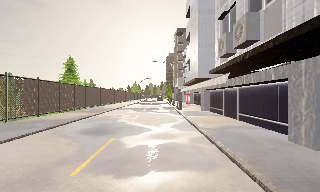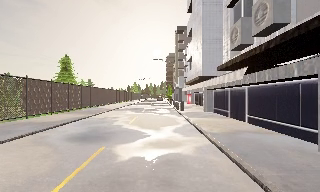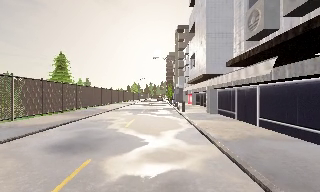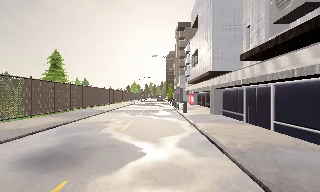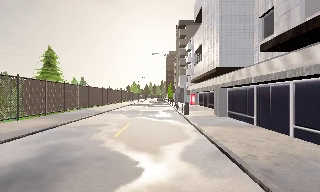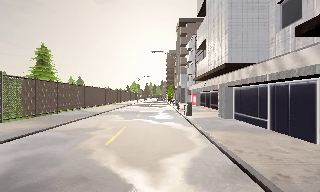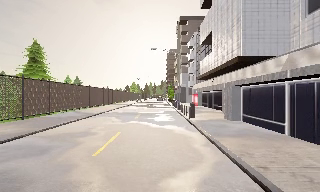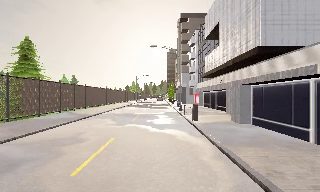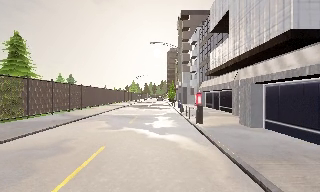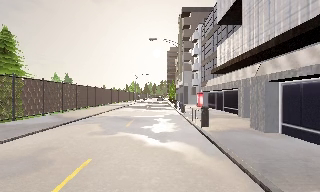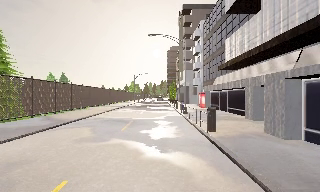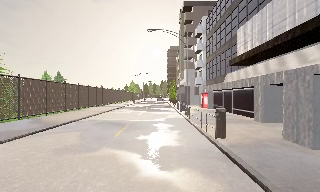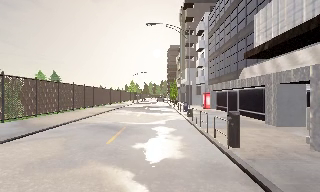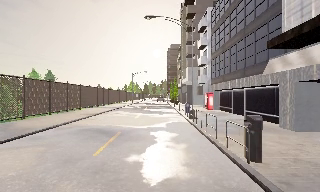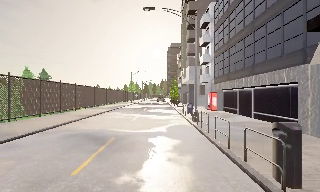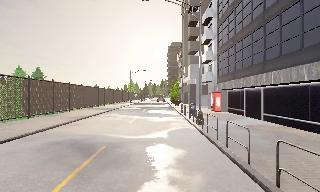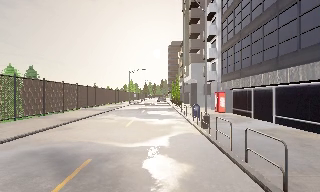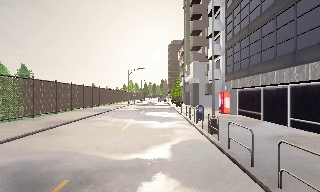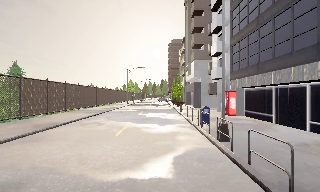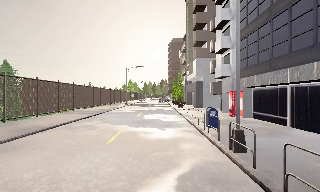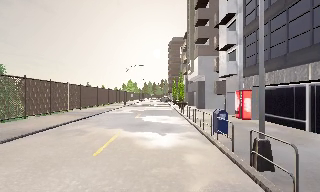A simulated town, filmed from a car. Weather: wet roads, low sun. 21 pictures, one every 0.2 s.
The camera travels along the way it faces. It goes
forward.
0.0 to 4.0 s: The camera travels forward, about 25 m, so what stands in front looms larger.
The film runs forward here.
